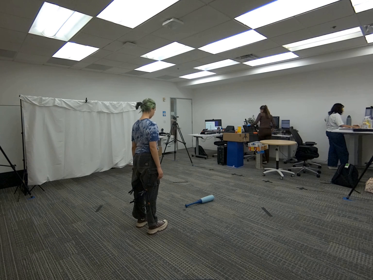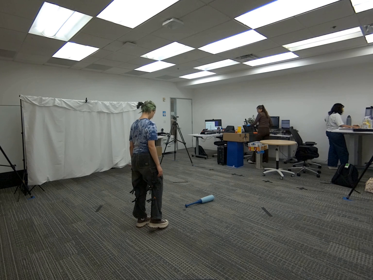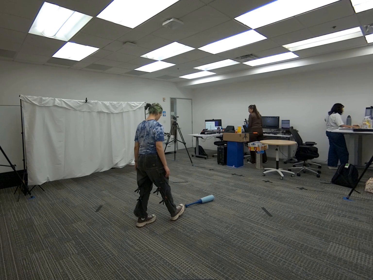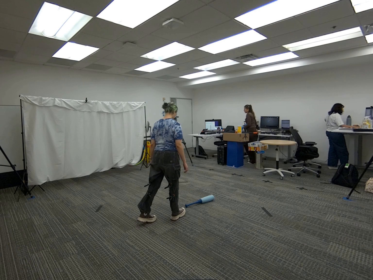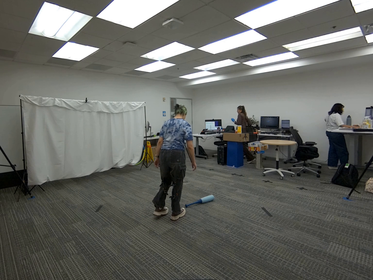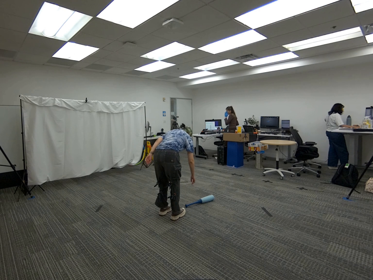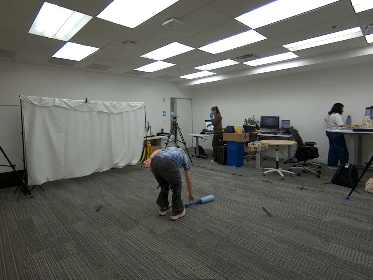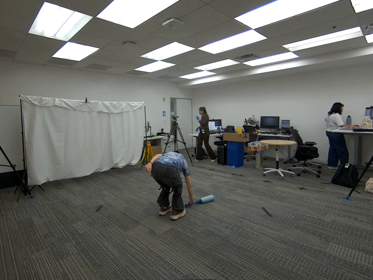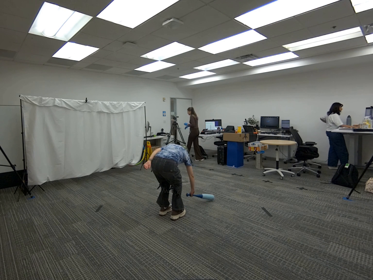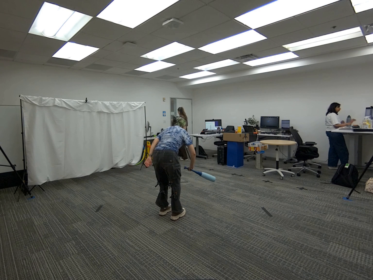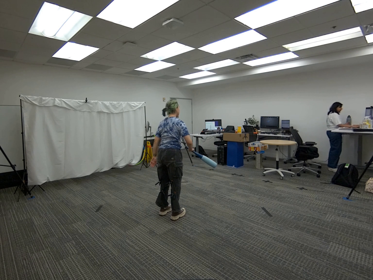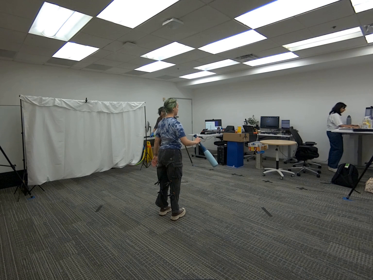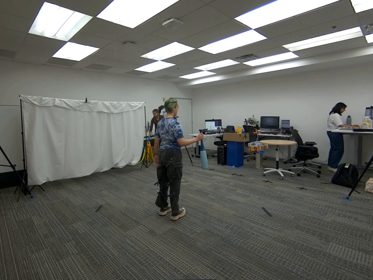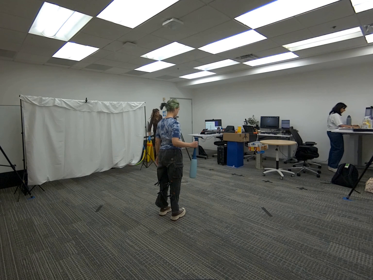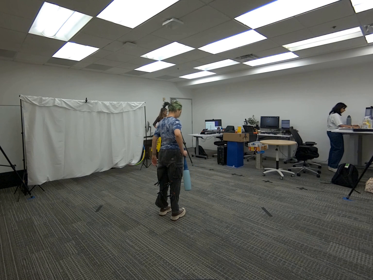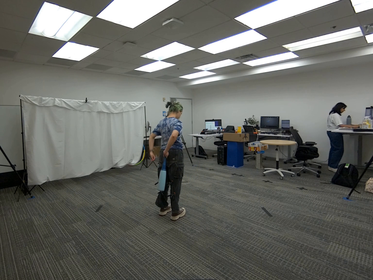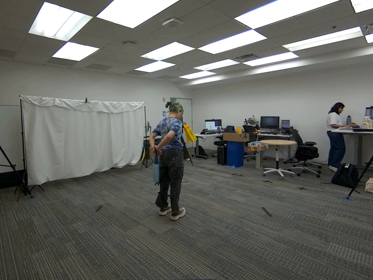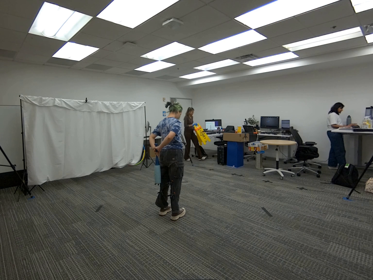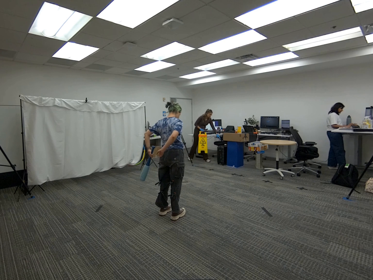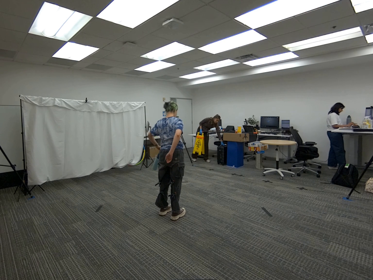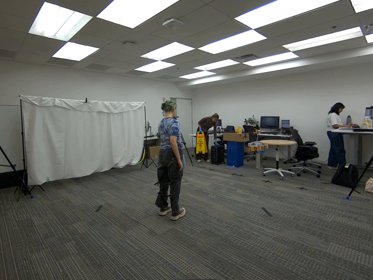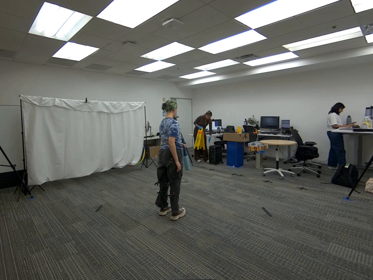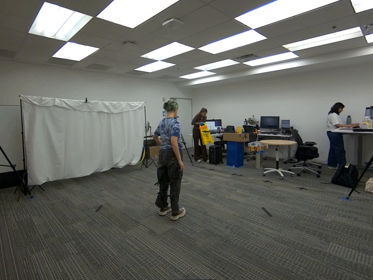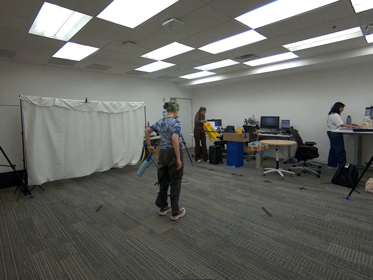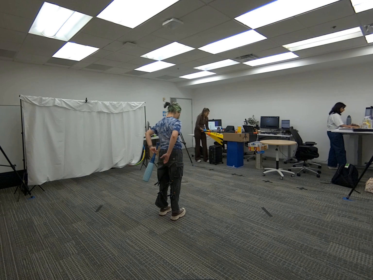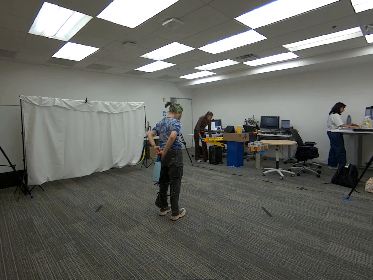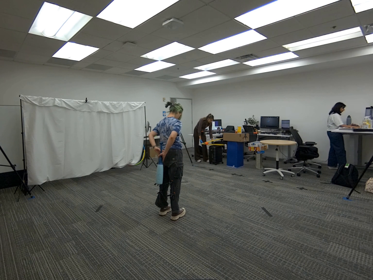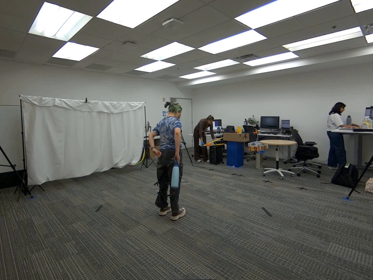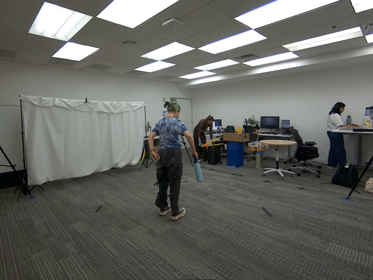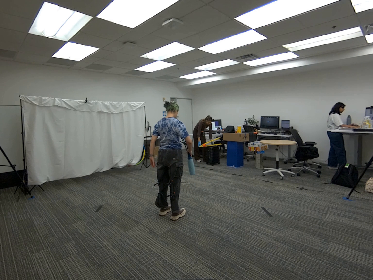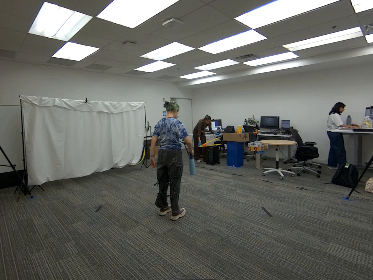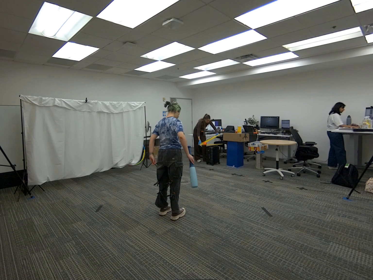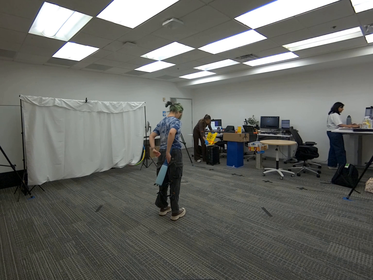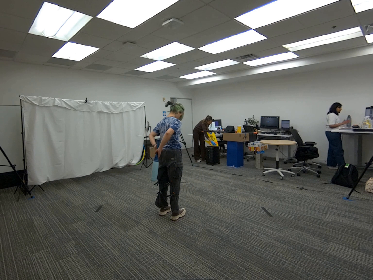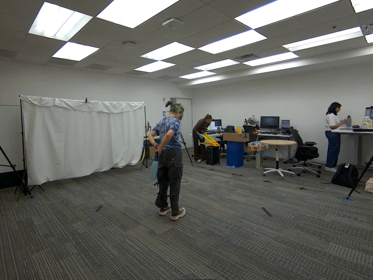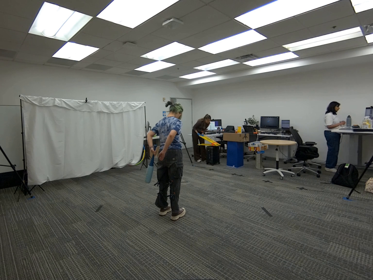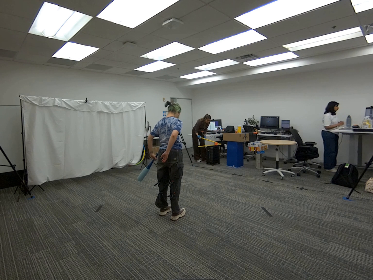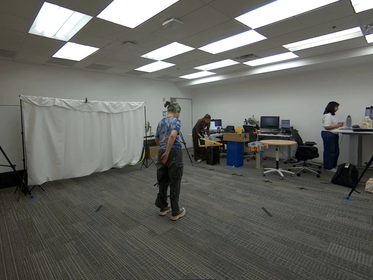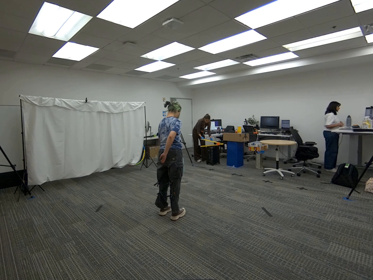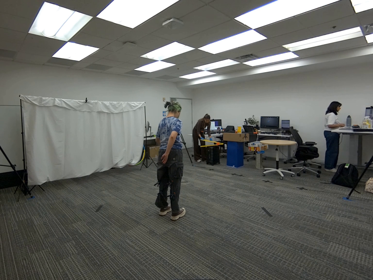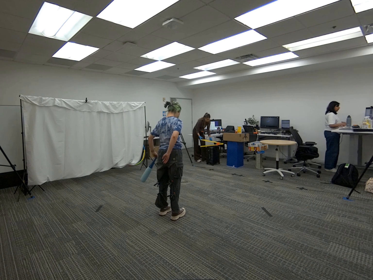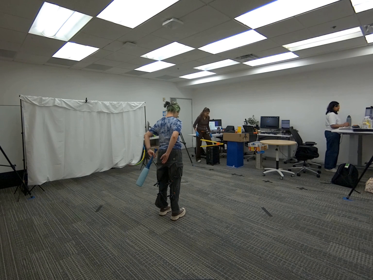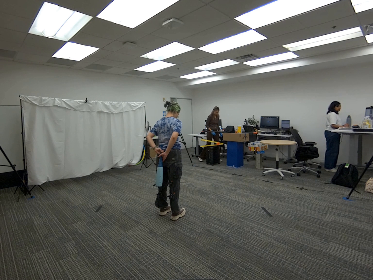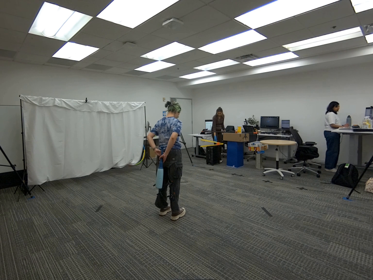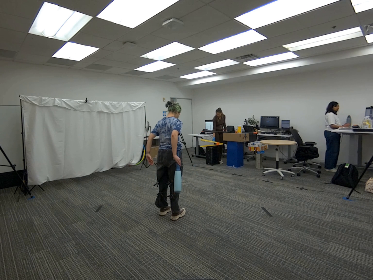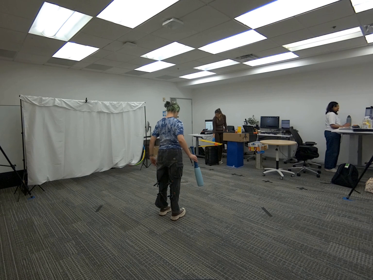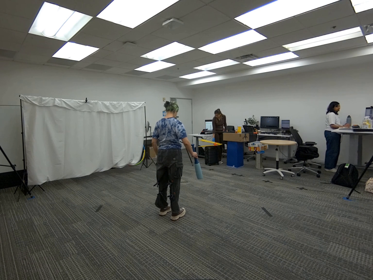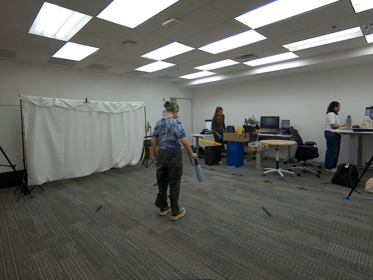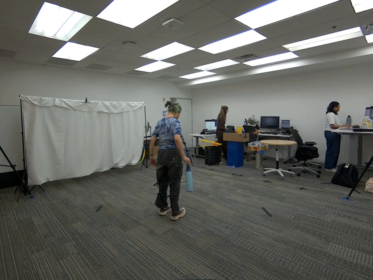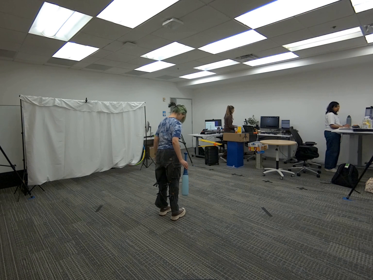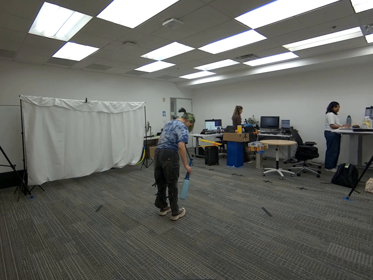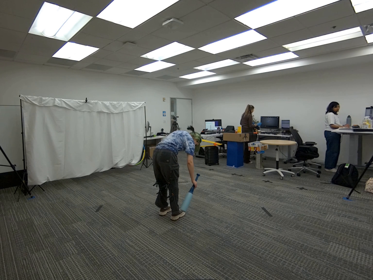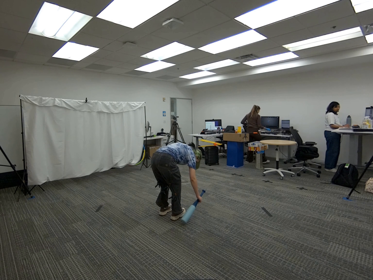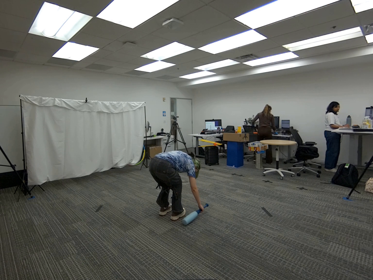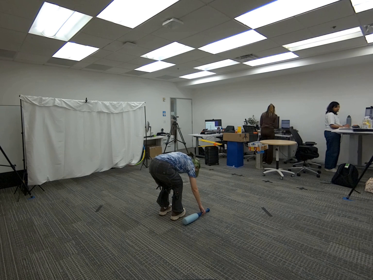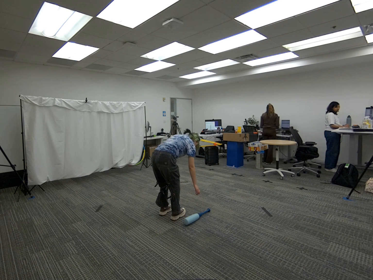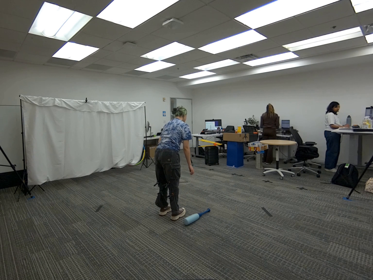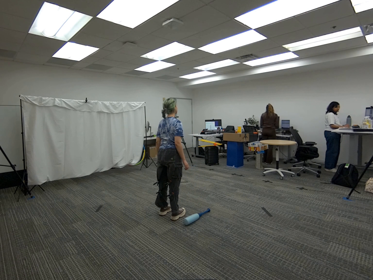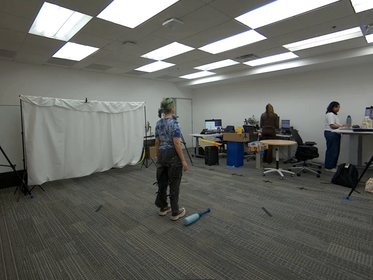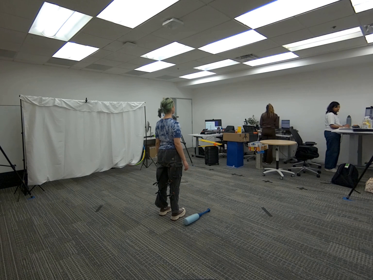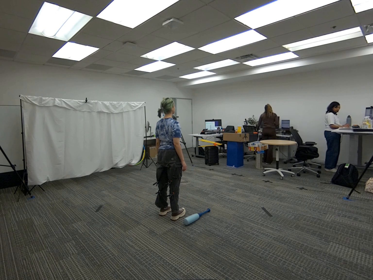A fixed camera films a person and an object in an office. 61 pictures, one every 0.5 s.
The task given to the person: Walk over to the baseball bat on the floor and grasp it and proceed to handover the baseball bat from hand to hand around your waist beginning from the back.
